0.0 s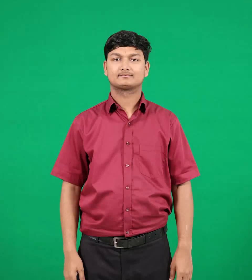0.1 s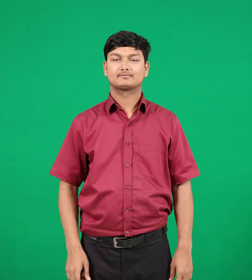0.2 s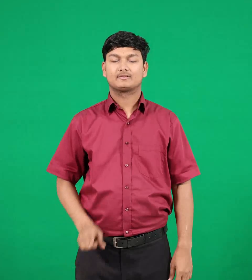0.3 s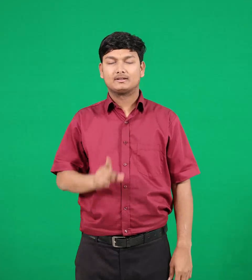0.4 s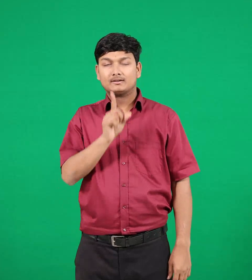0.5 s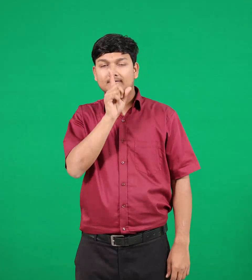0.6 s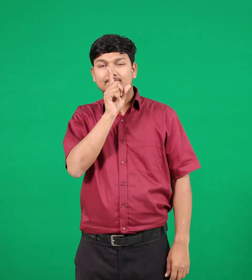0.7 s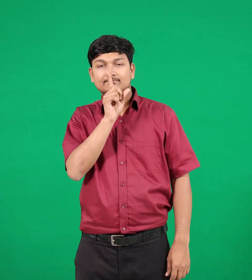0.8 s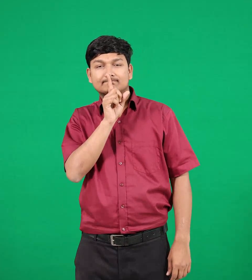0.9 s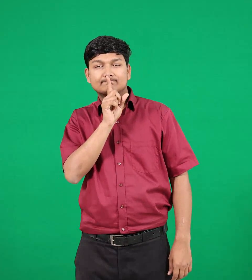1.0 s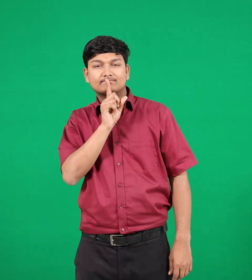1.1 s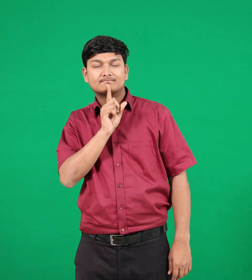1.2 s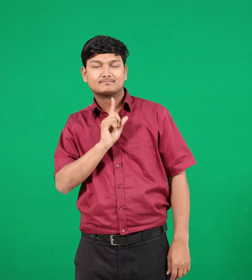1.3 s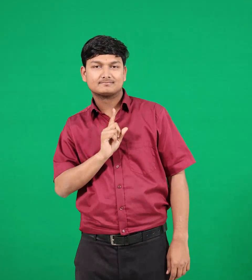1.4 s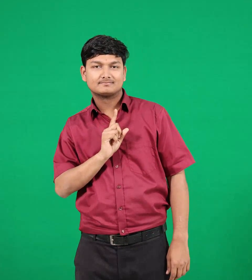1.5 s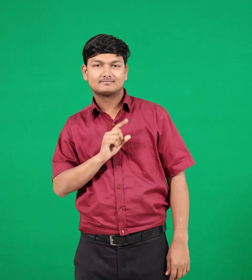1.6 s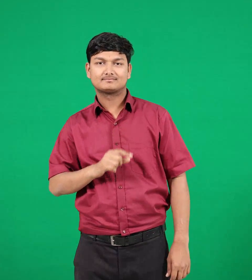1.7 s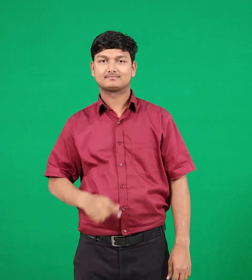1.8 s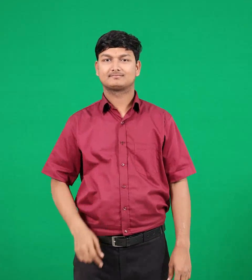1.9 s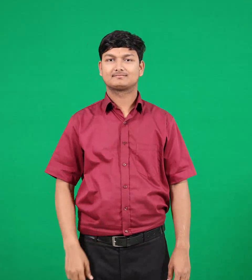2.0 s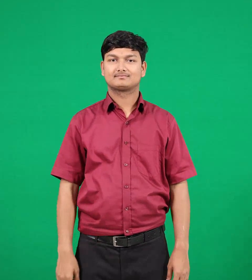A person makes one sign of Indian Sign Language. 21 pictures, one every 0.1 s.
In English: silence
